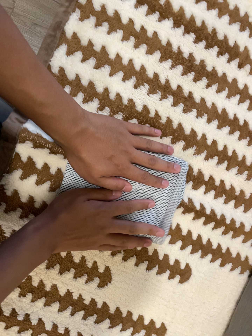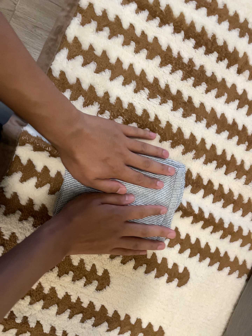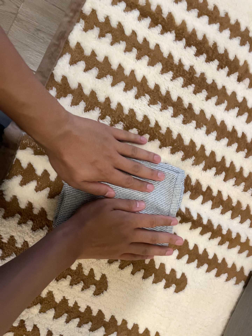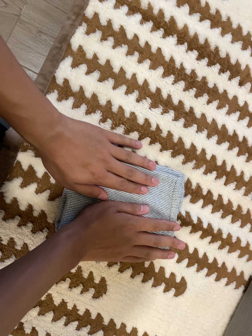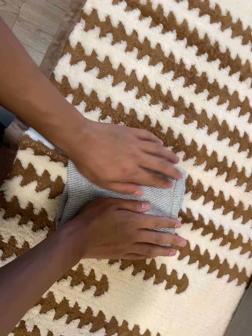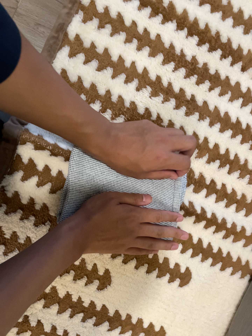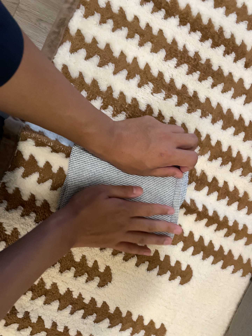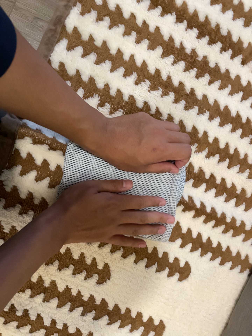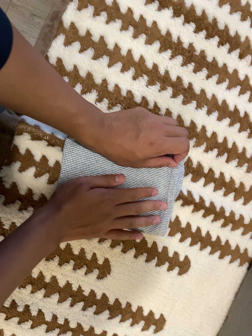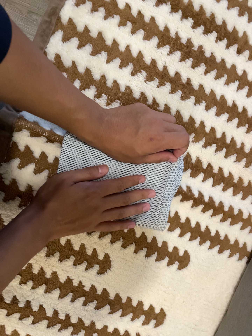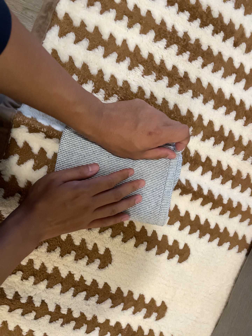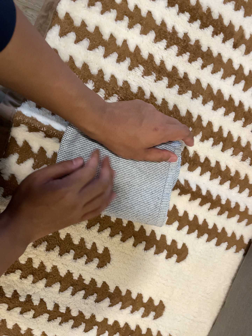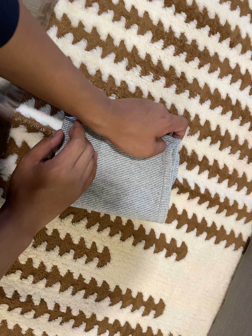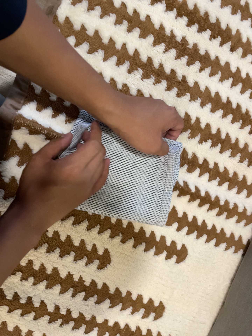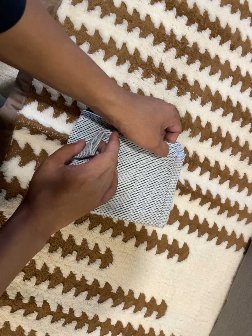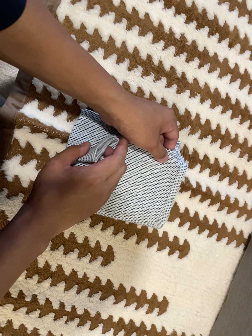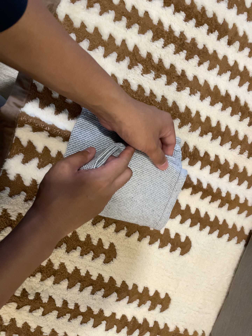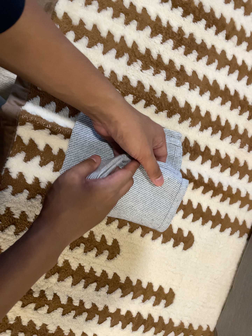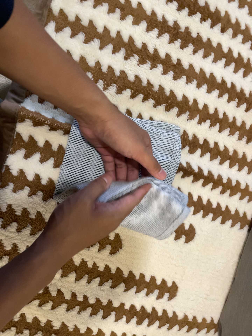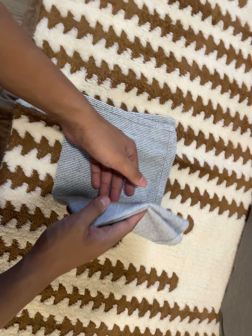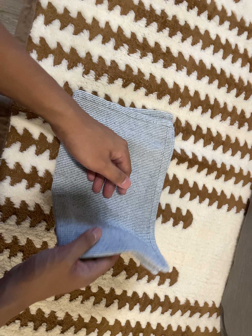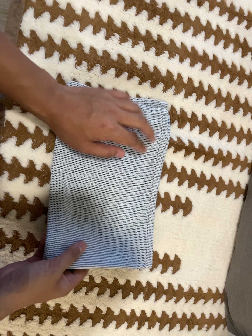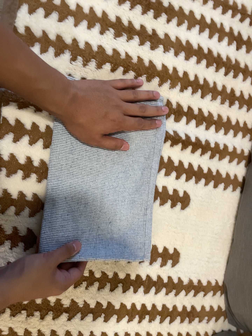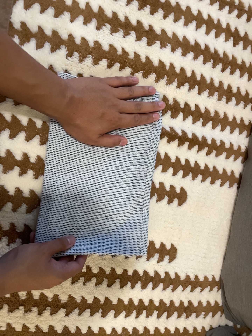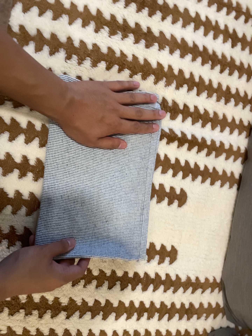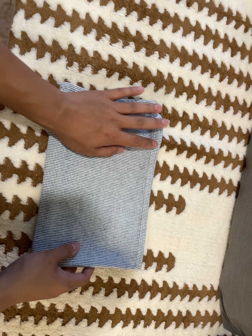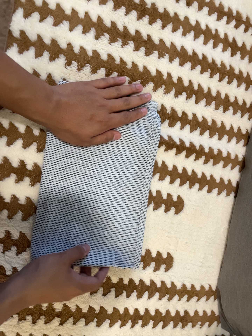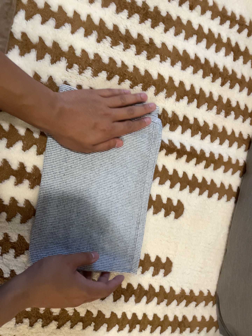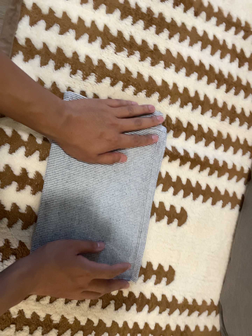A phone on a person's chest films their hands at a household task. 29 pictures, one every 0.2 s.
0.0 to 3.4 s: The camera shifts only a little, or ends up much as it began.
3.4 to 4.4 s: The camera travels toward the bottom of its view, about 5 cm, so close, fixed things drift upward. It rolls about its line of sight by about 10 degrees, and the scene rotates counterclockwise.
4.4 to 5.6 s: The camera shifts only a little, or ends up much as it began.
The film runs backward here.
